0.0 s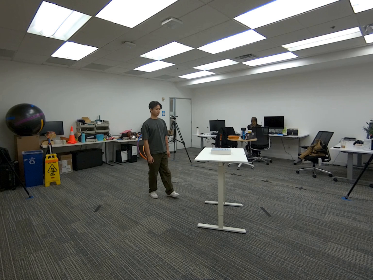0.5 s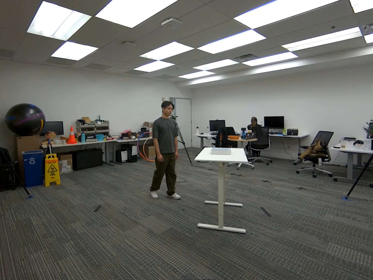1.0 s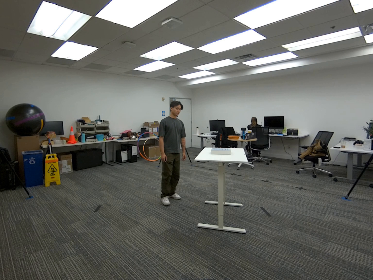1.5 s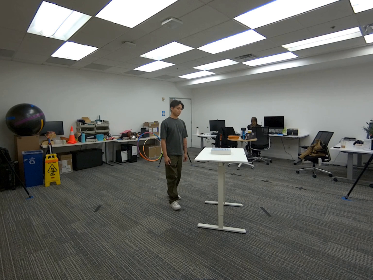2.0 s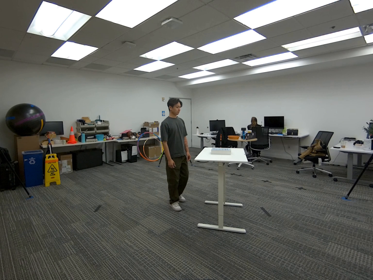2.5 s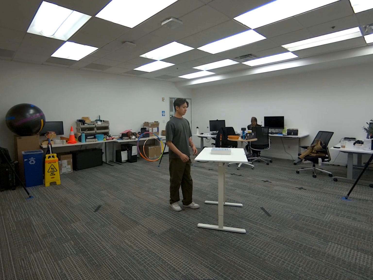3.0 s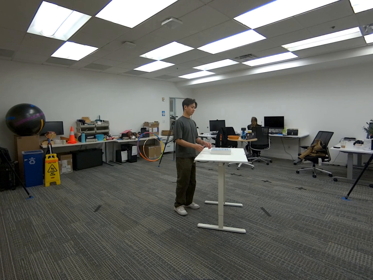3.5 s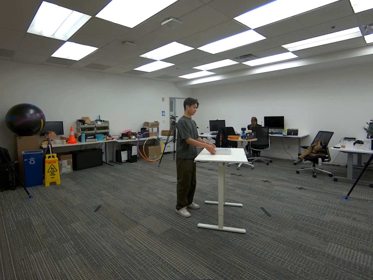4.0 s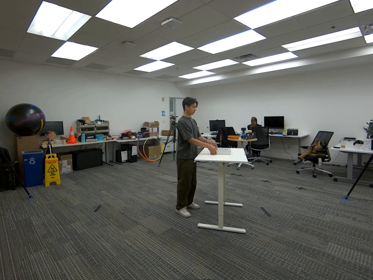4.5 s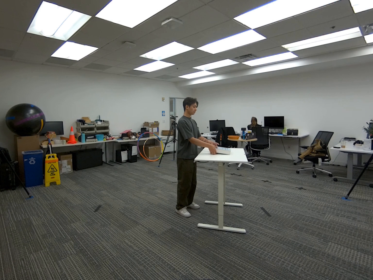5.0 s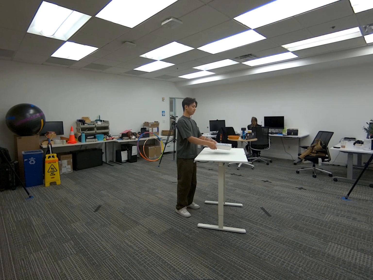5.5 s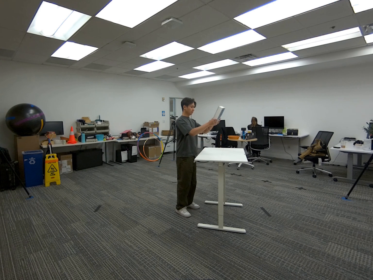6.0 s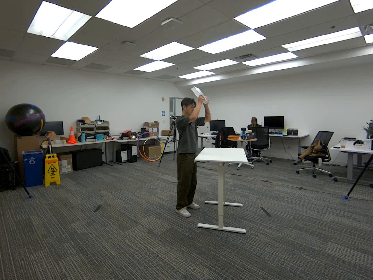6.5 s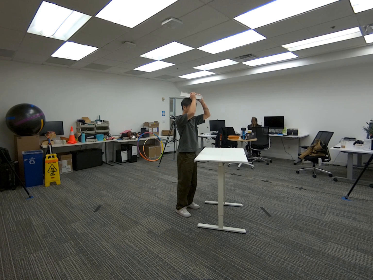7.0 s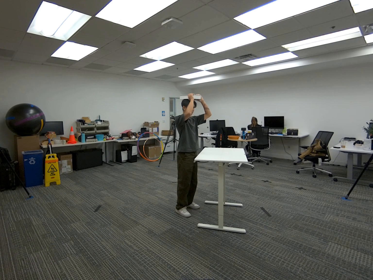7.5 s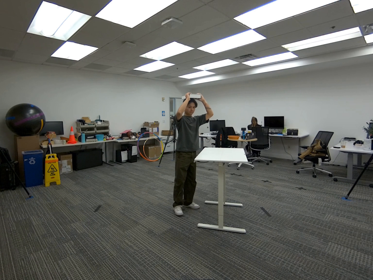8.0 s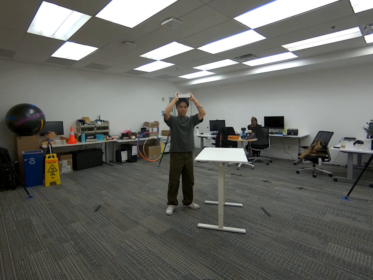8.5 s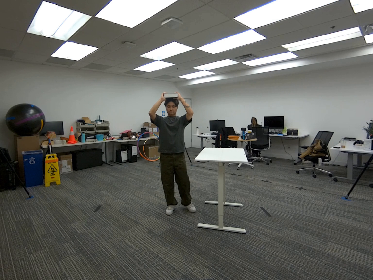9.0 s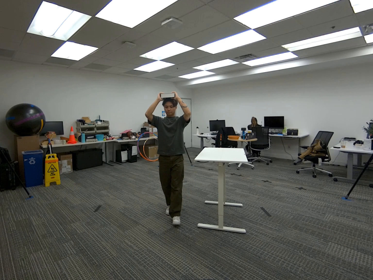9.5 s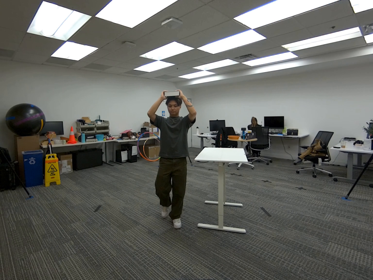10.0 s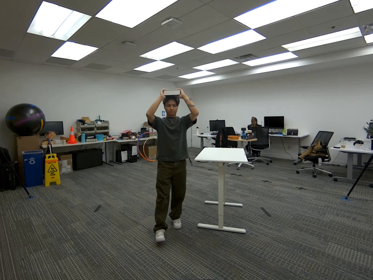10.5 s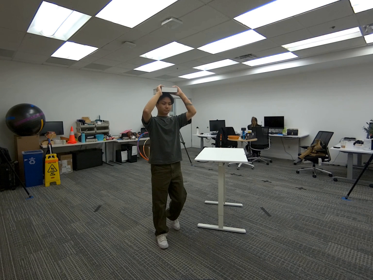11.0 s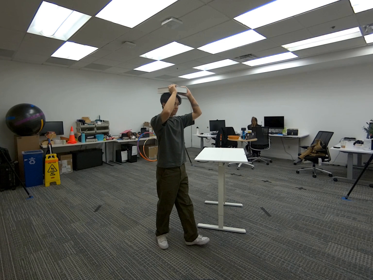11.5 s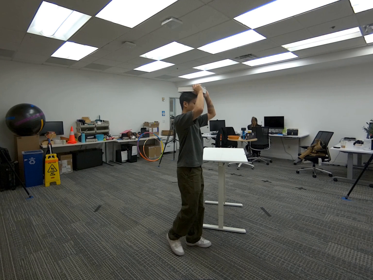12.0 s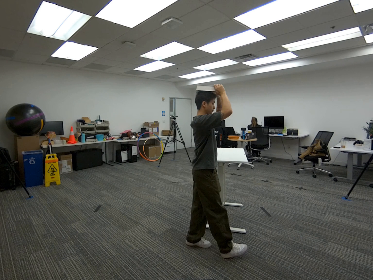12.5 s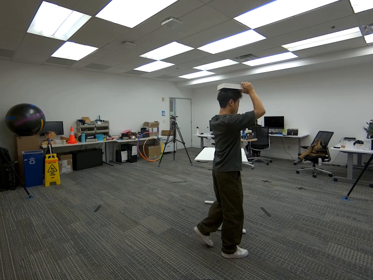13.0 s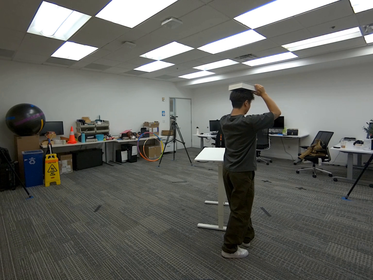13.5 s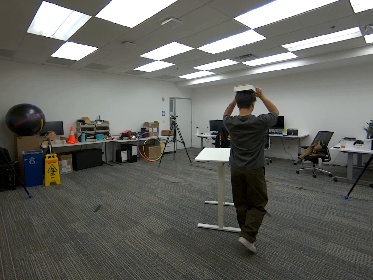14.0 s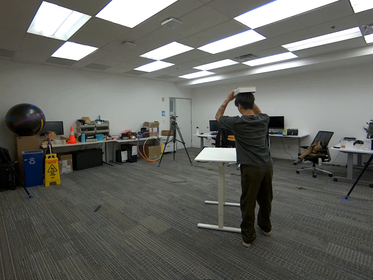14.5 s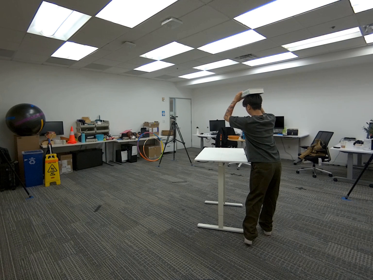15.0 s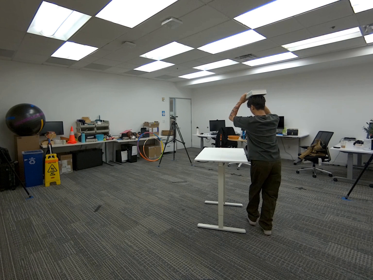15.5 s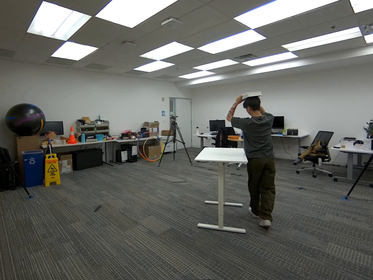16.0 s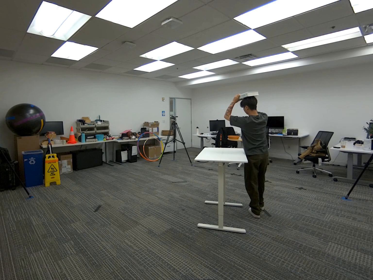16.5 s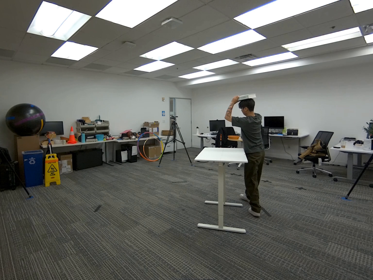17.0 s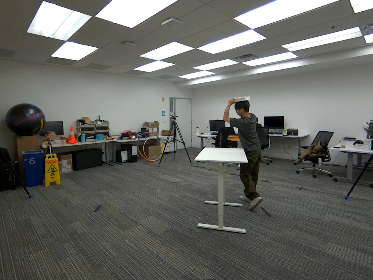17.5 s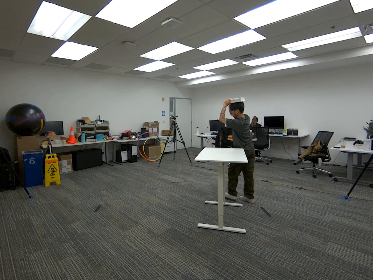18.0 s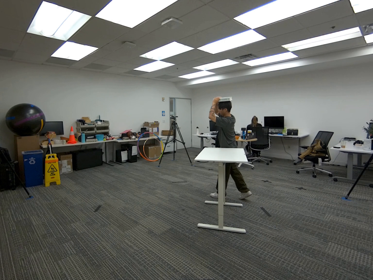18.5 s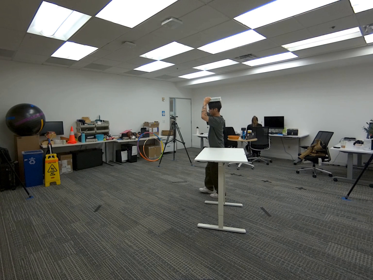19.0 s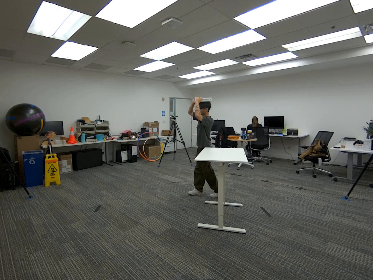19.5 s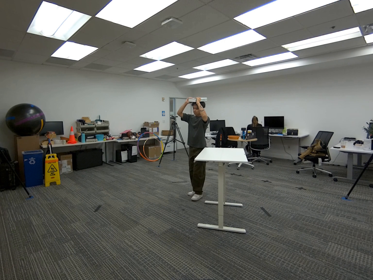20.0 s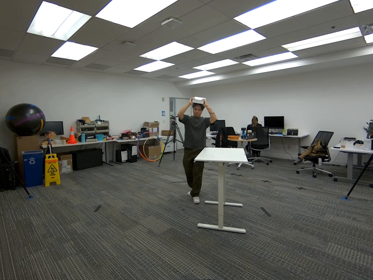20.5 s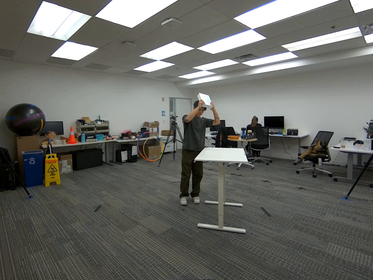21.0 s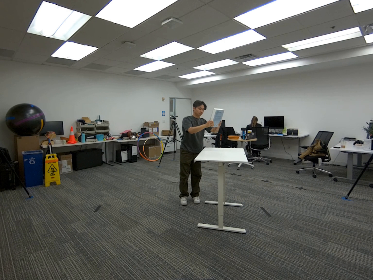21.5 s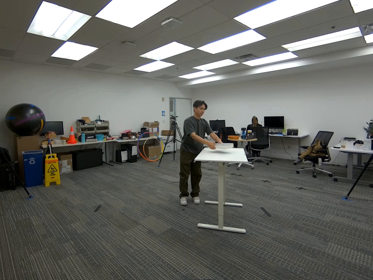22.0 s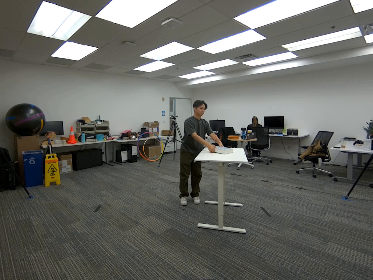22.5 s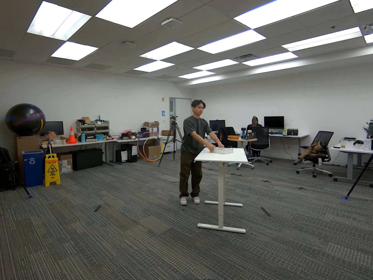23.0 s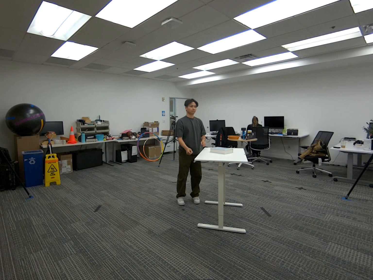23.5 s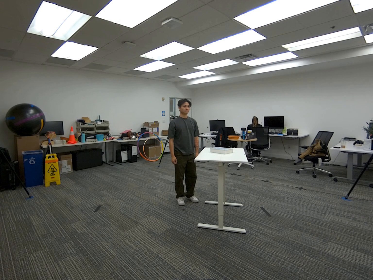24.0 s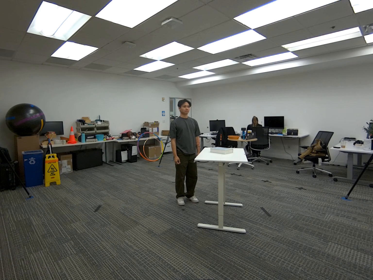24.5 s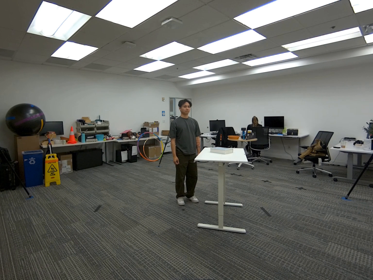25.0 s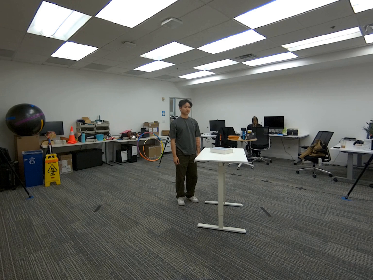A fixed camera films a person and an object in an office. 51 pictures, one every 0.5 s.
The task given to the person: Walk to the light blue book on the white desk. Pick it up with both hands, place it carefully on your head while holding it, walk around, and then return the book to the white desk.
